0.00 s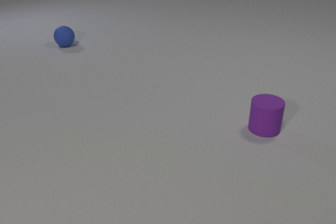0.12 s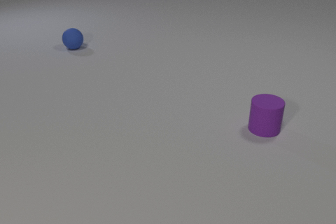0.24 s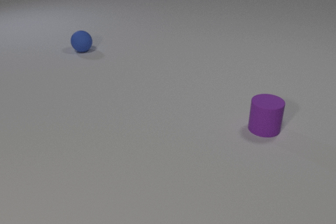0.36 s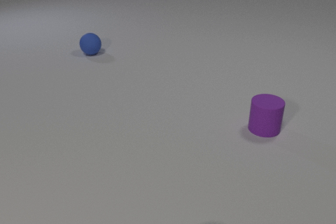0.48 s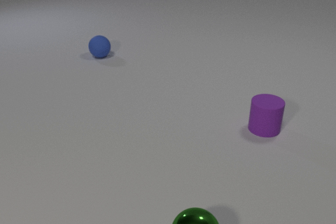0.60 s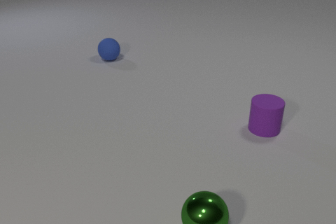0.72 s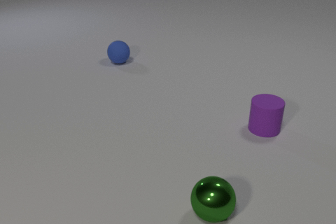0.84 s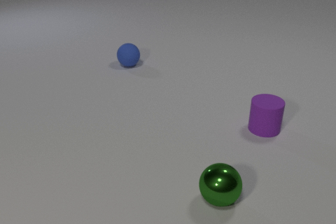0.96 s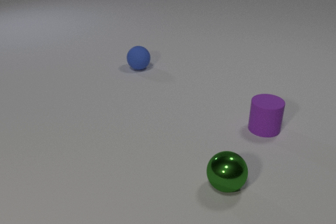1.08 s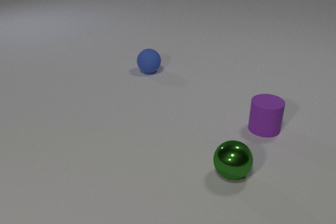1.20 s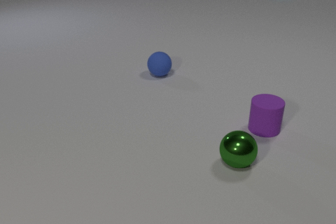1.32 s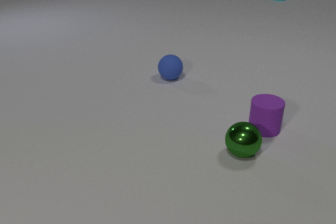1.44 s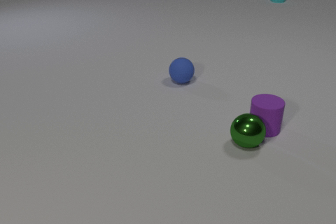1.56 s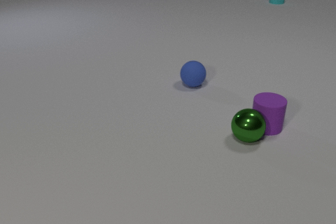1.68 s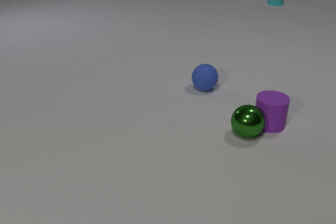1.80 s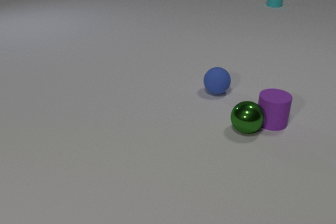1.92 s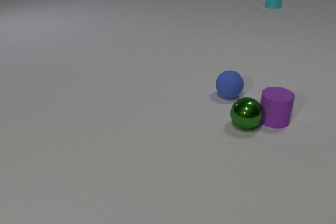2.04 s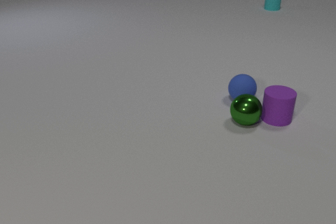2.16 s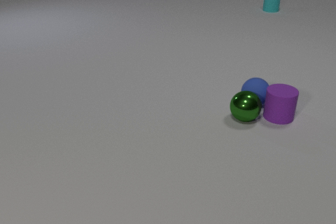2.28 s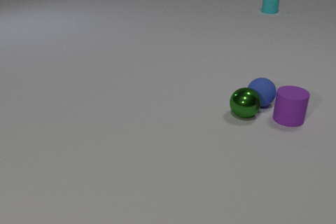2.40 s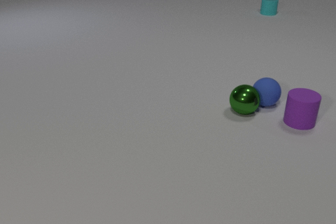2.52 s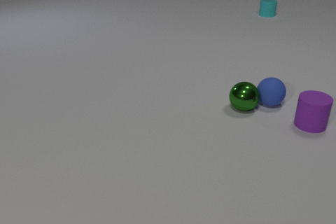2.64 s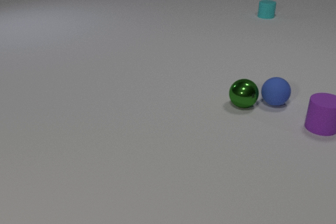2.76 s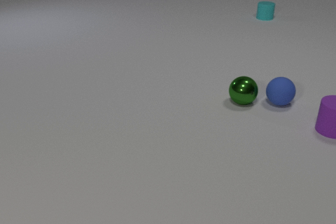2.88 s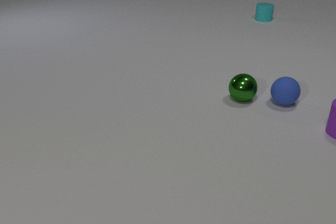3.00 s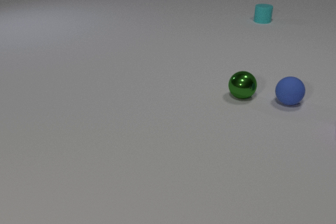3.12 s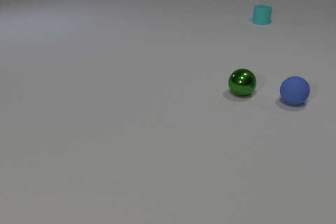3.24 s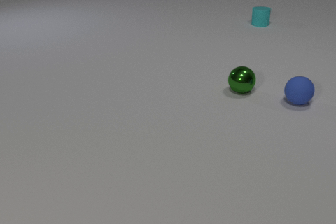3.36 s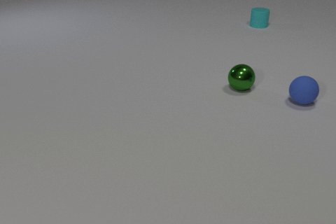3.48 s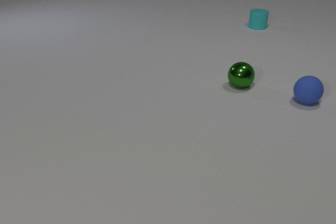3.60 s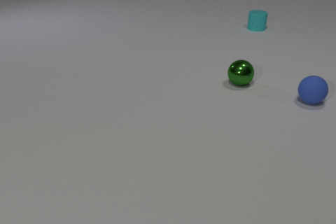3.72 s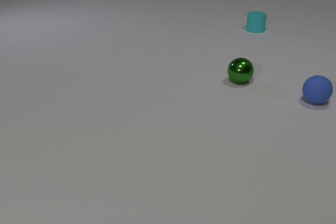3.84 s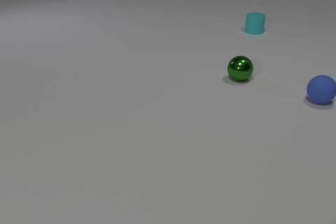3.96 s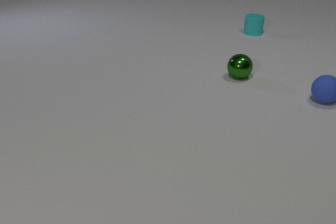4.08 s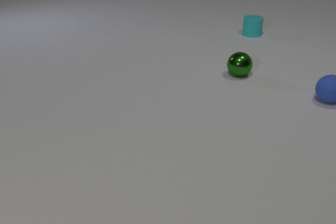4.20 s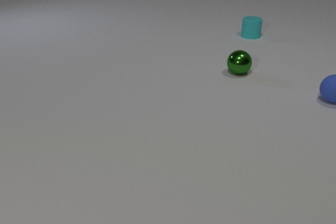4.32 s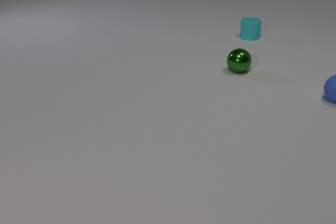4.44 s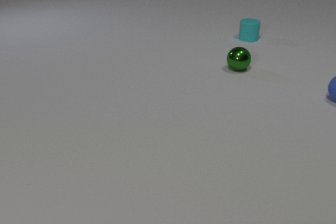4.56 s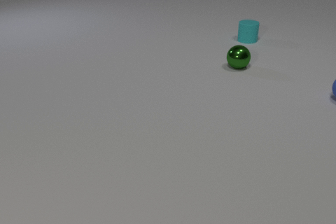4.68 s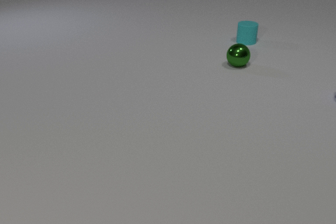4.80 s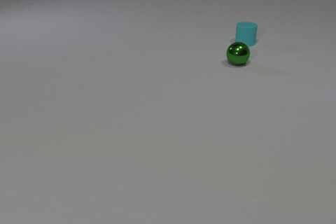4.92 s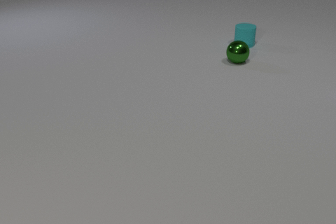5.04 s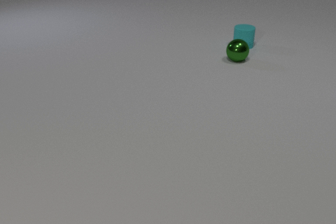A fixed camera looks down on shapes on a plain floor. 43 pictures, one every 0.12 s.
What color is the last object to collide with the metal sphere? blue.
How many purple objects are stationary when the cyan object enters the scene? 1.
How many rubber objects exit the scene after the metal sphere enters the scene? 2.
0.00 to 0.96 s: The green metal sphere comes in at the bottom edge, rolls away from the camera. The blue rubber sphere rolls toward the camera and to the right.
0.96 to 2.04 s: The green metal sphere rolls away from the camera. The purple rubber cylinder slides away from the camera and to the right. The cyan rubber cylinder slides toward the camera. The blue rubber sphere rolls to the right and toward the camera. The green metal sphere and the purple rubber cylinder collide.
2.04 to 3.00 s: The green metal sphere rolls away from the camera. The purple rubber cylinder slides to the right. The cyan rubber cylinder slides toward the camera. The blue rubber sphere rolls to the right. The purple rubber cylinder and the blue rubber sphere collide. The green metal sphere and the blue rubber sphere collide.
3.00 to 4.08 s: The green metal sphere rolls away from the camera. The cyan rubber cylinder slides toward the camera. The blue rubber sphere rolls to the right and away from the camera.
4.08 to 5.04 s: The green metal sphere rolls away from the camera. The cyan rubber cylinder slides toward the camera. The blue rubber sphere rolls to the right and away from the camera, leaves at the right edge.
